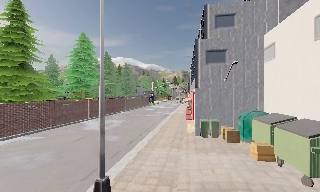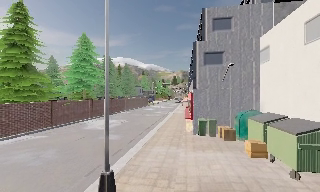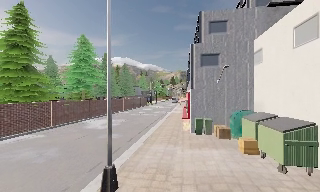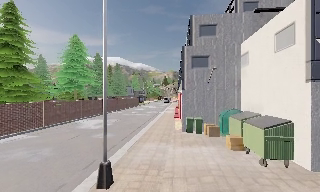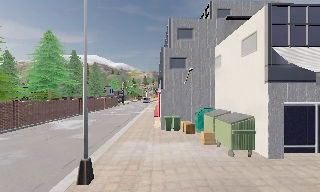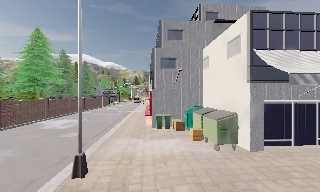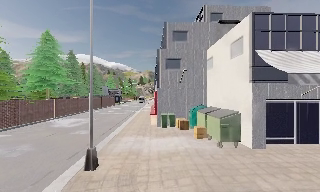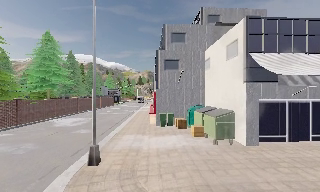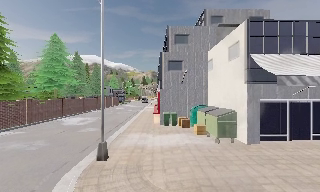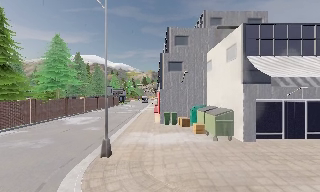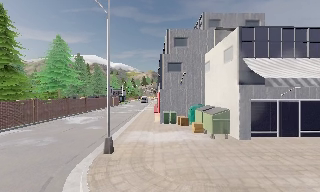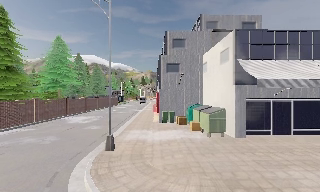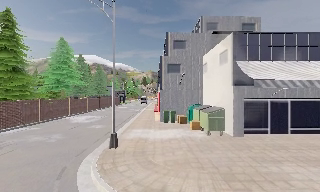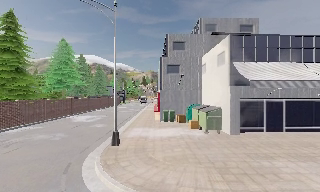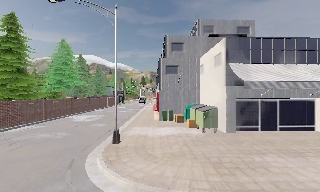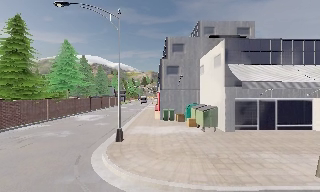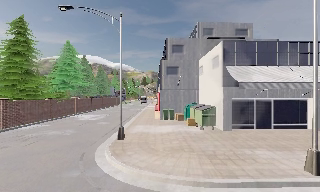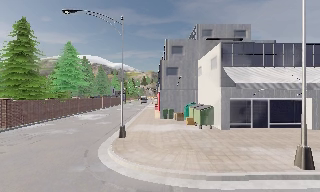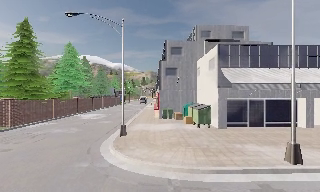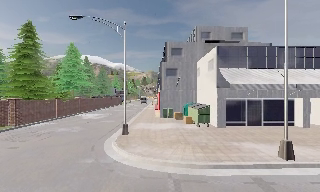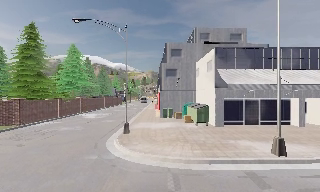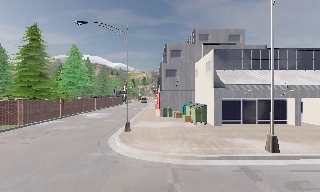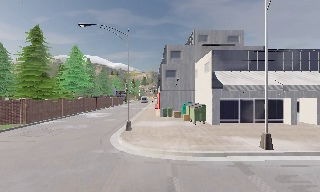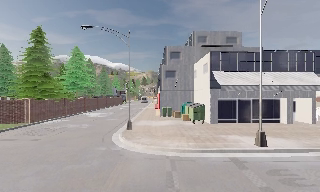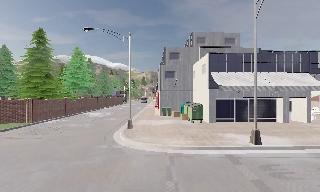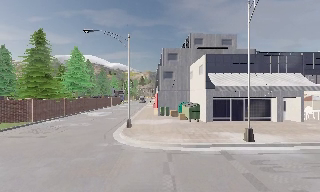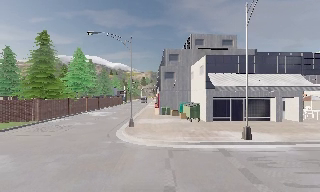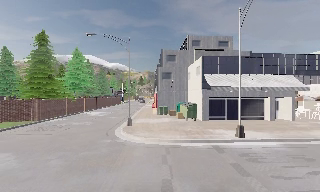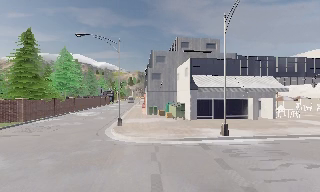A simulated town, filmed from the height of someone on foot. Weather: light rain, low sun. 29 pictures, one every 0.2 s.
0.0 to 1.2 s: The camera pans to its right, which is clockwise from overhead, by about 10 degrees. It travels backward, about 2.5 m, so what stands in front gets smaller.
1.2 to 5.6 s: The camera travels backward, about 8 m, so what stands in front gets smaller.
The film runs backward here.
